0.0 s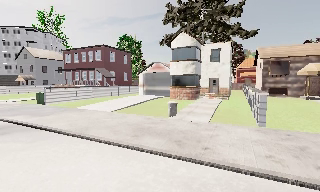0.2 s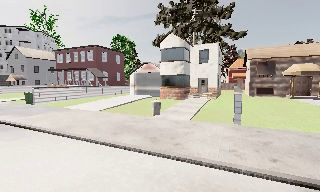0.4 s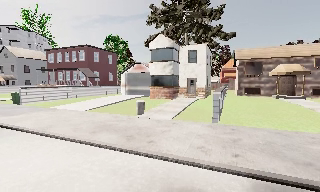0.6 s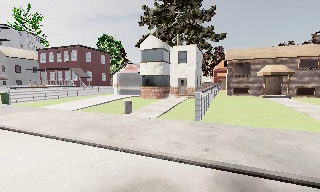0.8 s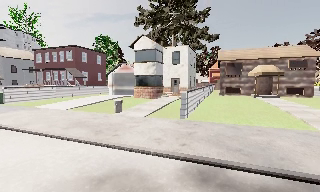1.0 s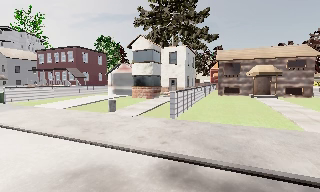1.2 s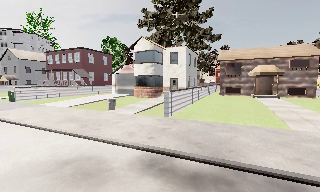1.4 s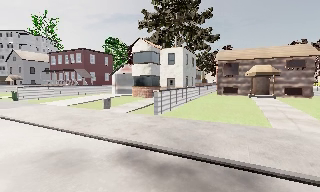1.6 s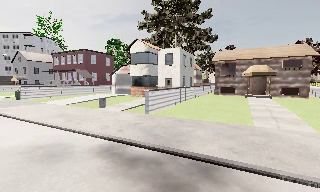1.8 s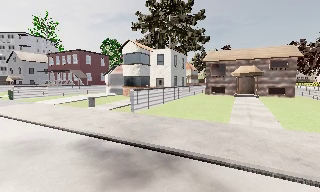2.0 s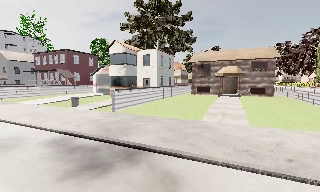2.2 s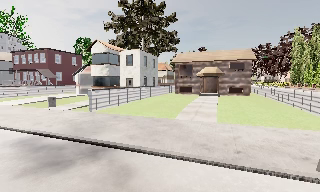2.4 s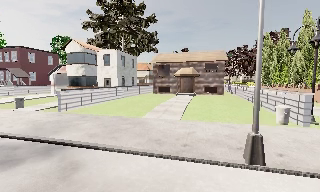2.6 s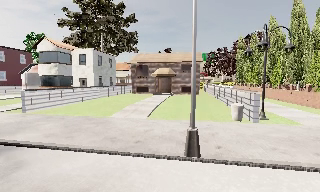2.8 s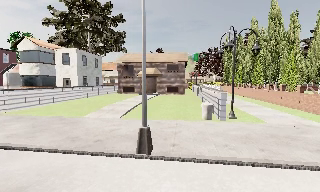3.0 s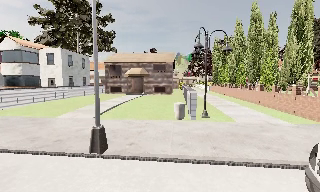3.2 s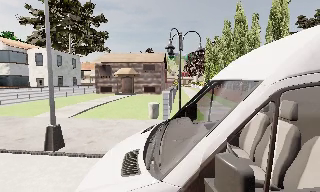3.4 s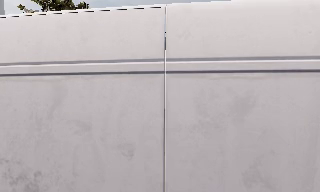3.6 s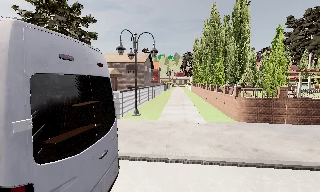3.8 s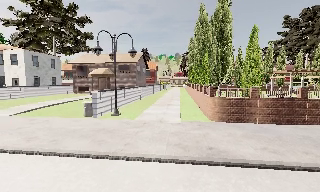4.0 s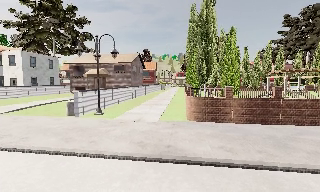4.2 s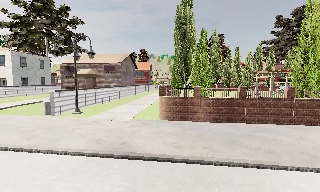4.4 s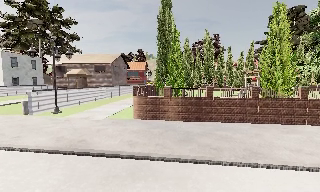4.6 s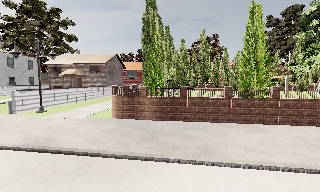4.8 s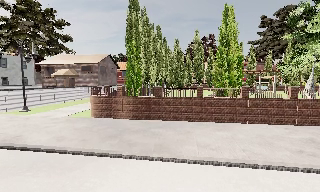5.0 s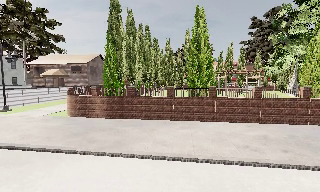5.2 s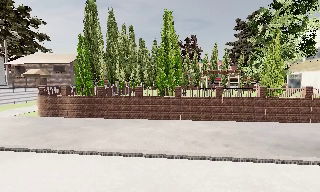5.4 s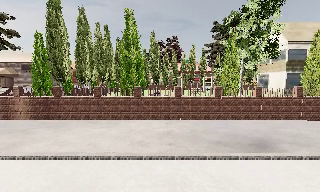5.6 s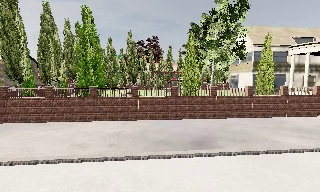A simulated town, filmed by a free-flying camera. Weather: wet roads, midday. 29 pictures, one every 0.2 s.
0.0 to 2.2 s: The camera travels to its right and backward, about 9 m, so close, fixed things drift to the left.
2.2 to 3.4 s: The camera swings to its right by about 15 degrees, and the scene slides to the left. It travels to its right, about 7 m, so close, fixed things drift to the left.
3.4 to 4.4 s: The camera travels to its right, about 7 m, so close, fixed things drift to the left.
4.4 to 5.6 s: The camera swings to its right by about 15 degrees, and the scene slides to the left. It travels to its right, about 8 m, so close, fixed things drift to the left.
The film runs forward here.
